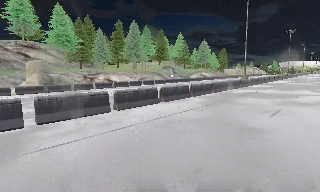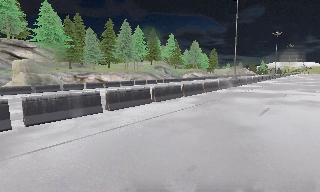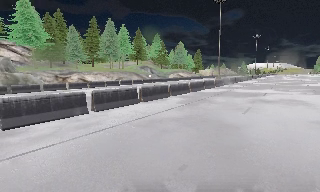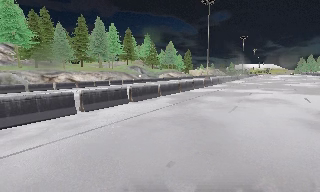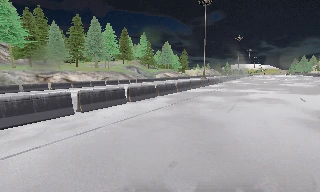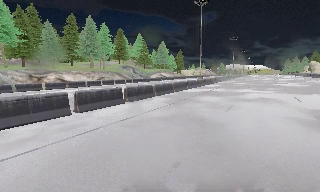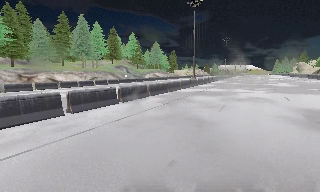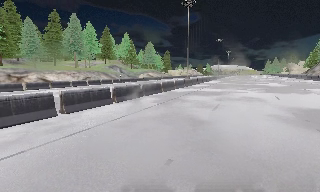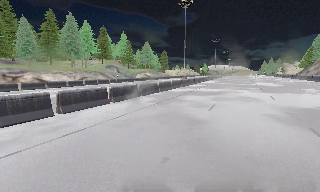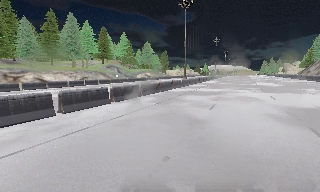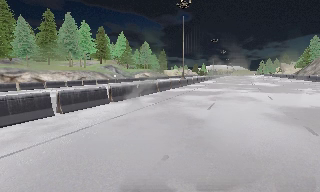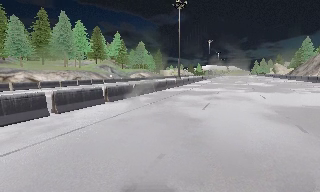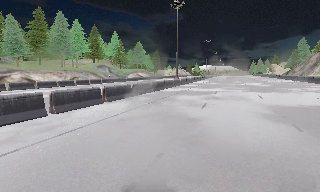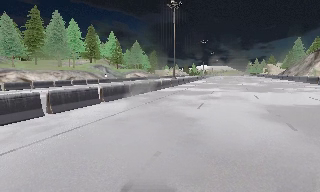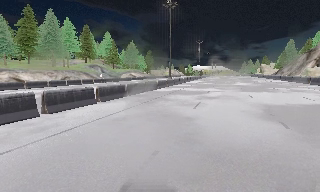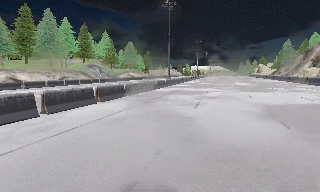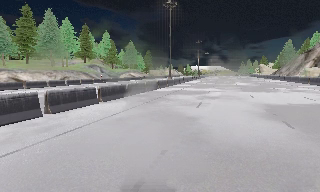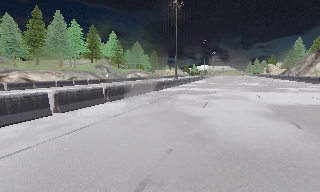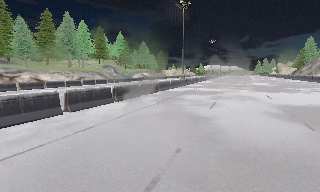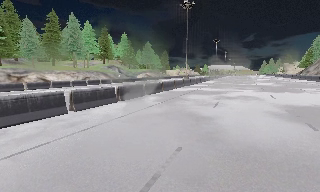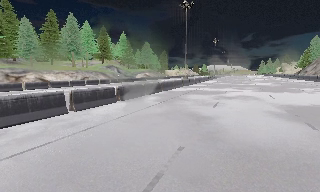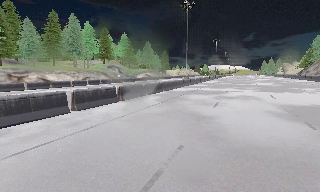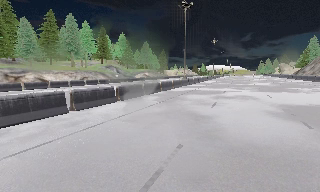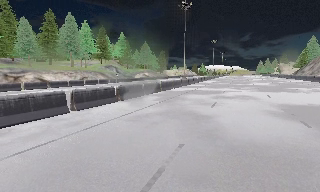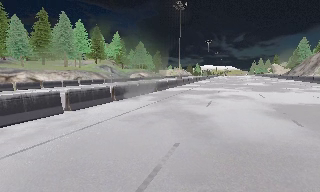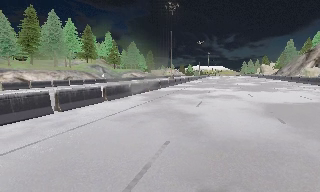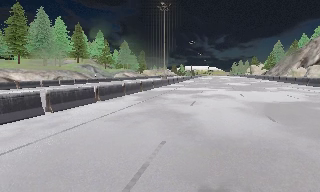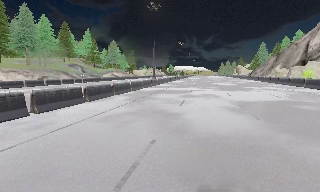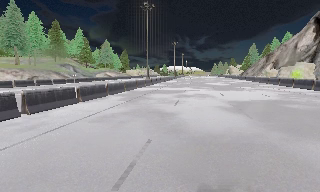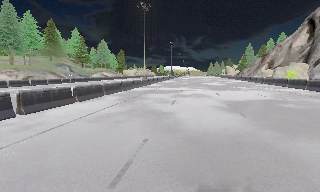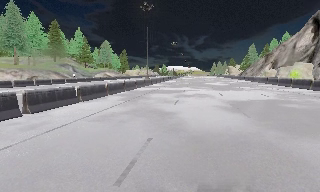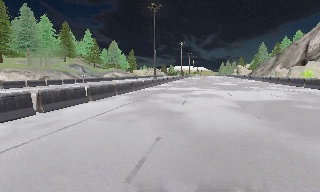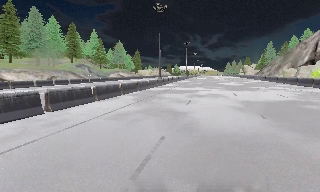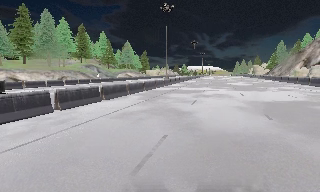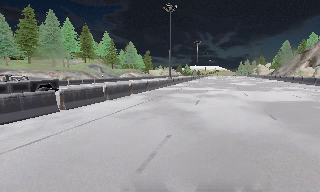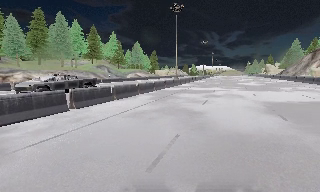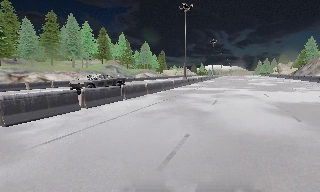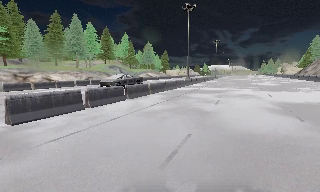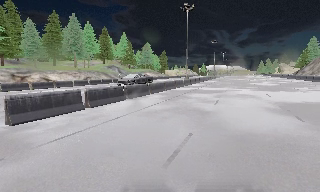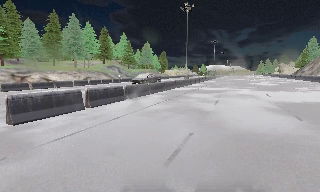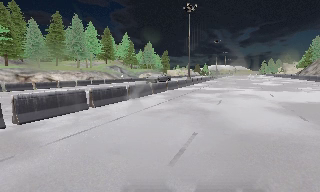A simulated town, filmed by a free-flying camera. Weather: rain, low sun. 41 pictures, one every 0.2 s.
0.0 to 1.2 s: The scene slides to the left, as the camera pans about 15 degrees to its right.
1.2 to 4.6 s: The camera travels backward and to its left, about 1 m, so what stands in front gets smaller.
4.6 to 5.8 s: The camera swings to its right by about 15 degrees, and the scene slides to the left.
5.8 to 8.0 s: The camera pans to its left, which is counterclockwise from overhead, by about 15 degrees. It travels backward, about 0.5 m, so what stands in front gets smaller.
The film runs backward here.
